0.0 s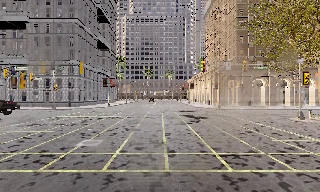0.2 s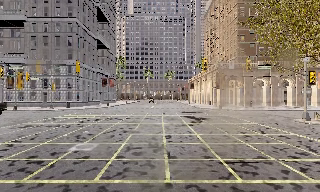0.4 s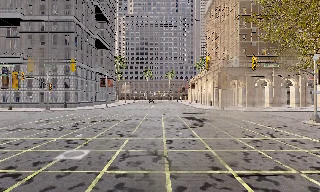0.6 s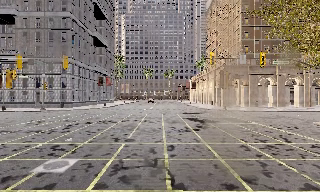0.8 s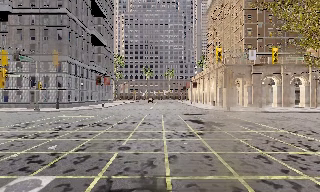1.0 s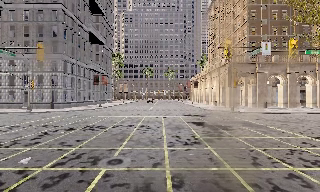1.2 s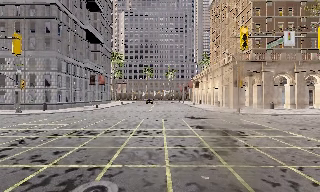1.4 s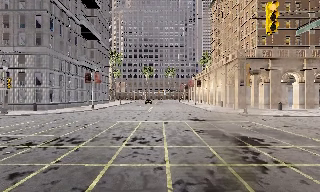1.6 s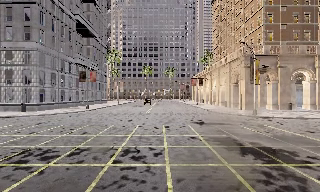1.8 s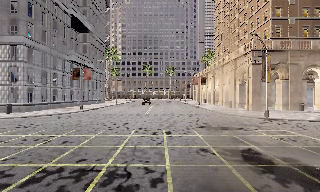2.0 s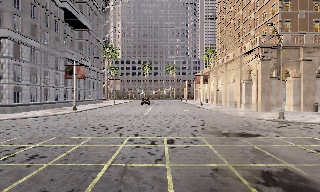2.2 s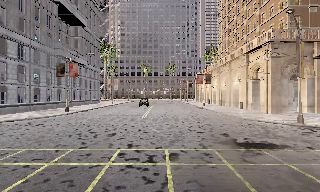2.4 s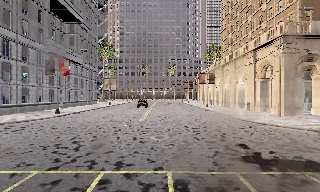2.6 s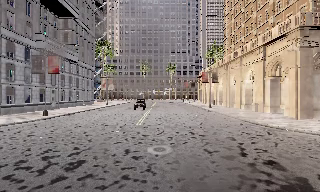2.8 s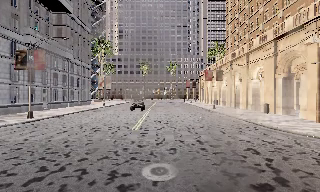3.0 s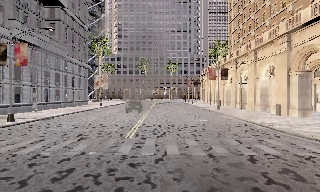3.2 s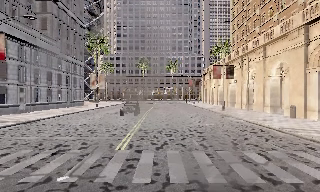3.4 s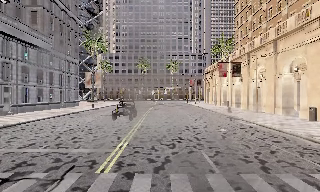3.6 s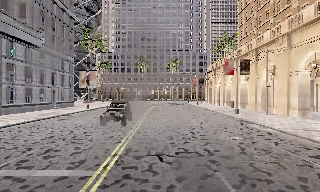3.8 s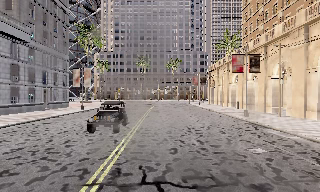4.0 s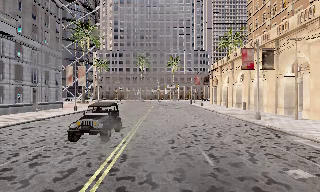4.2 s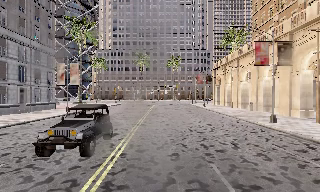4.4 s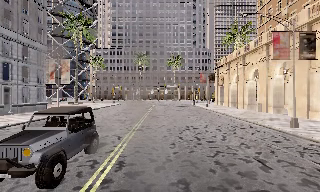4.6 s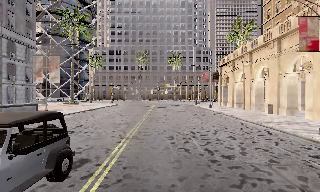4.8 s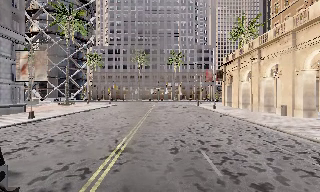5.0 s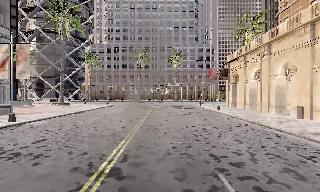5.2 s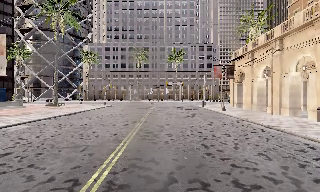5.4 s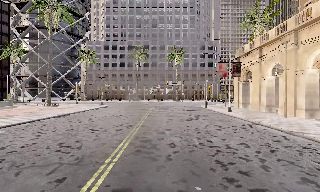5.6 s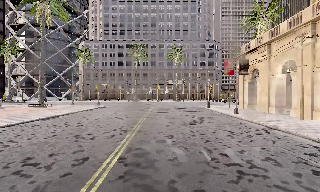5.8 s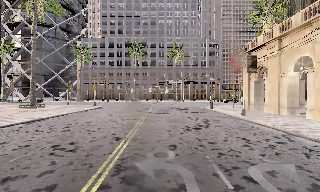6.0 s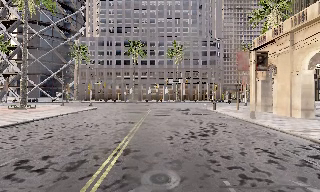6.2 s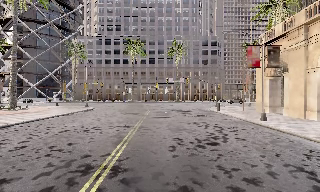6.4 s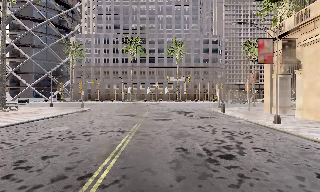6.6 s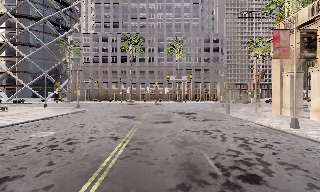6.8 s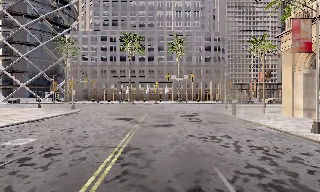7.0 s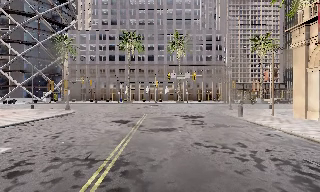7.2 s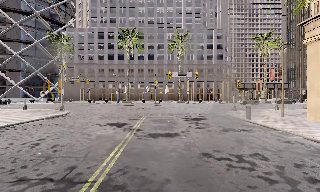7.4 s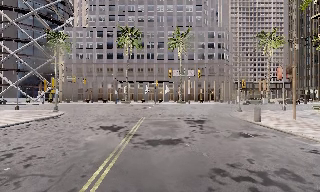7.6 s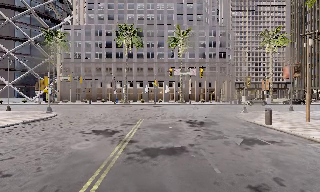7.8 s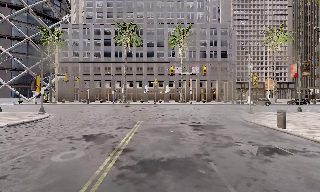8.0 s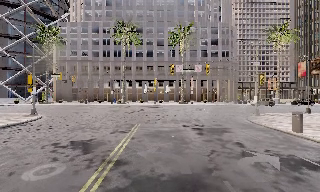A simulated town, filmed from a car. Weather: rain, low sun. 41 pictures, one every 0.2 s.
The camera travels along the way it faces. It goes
forward.
0.0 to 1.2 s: The camera travels forward, about 7 m, so what stands in front looms larger. It gains speed.
1.2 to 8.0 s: The camera travels forward, about 60 m, so what stands in front looms larger.
The film runs forward here.
